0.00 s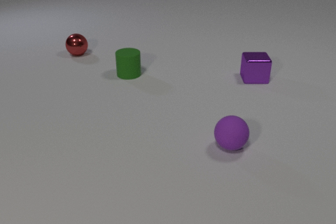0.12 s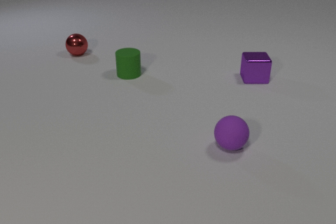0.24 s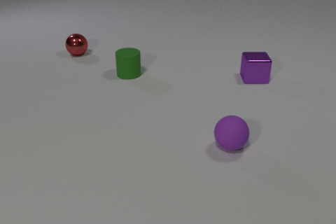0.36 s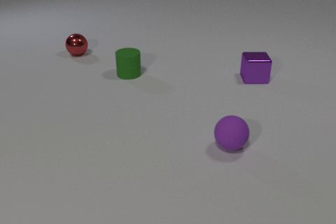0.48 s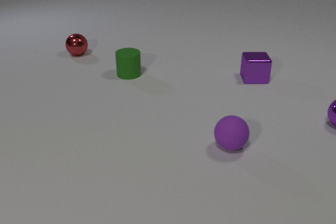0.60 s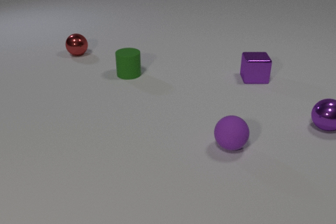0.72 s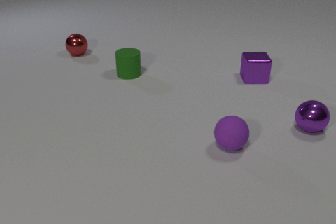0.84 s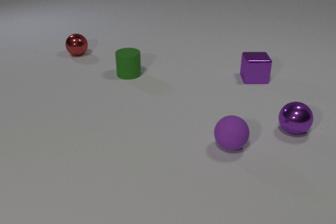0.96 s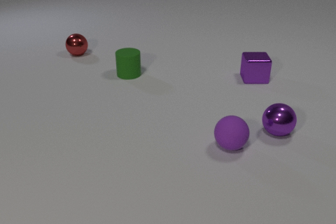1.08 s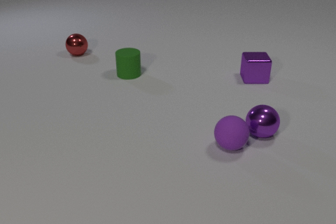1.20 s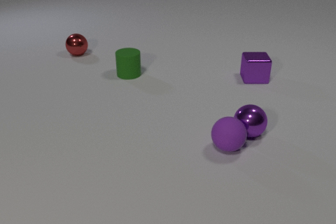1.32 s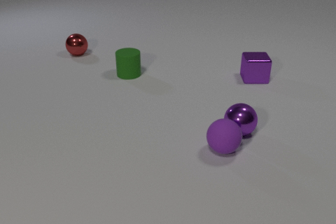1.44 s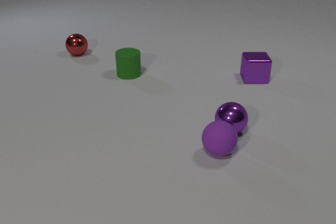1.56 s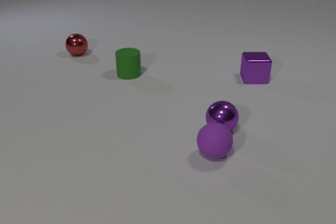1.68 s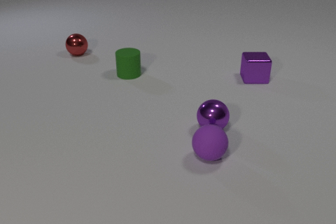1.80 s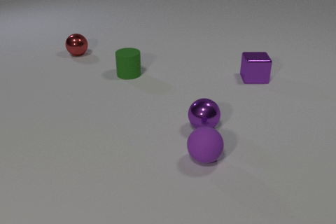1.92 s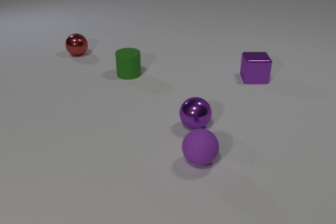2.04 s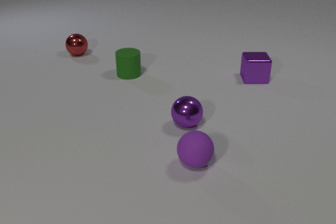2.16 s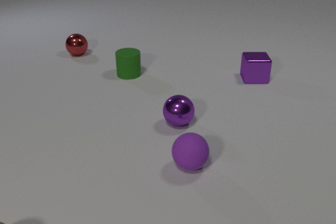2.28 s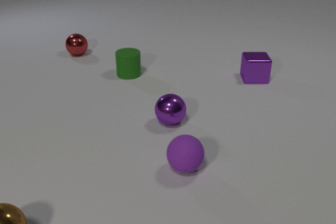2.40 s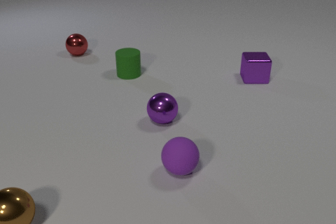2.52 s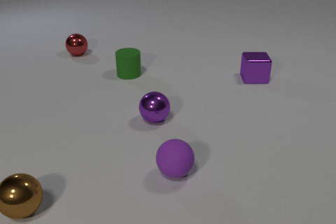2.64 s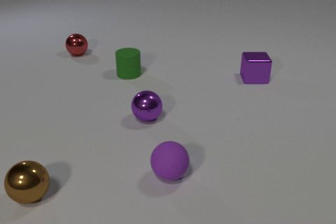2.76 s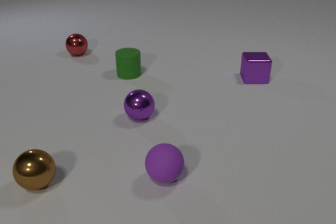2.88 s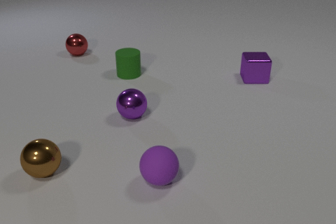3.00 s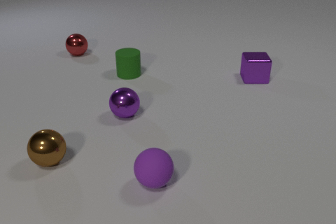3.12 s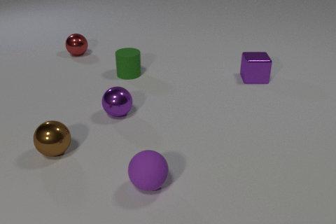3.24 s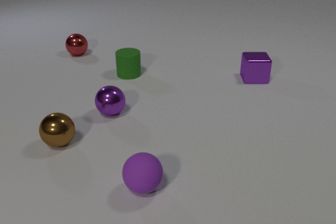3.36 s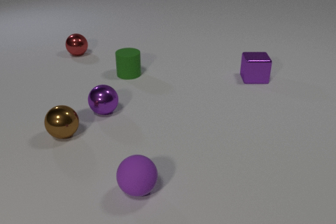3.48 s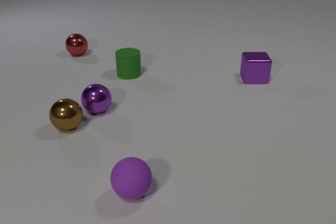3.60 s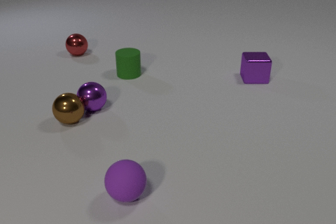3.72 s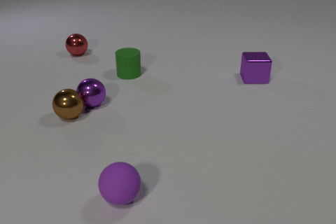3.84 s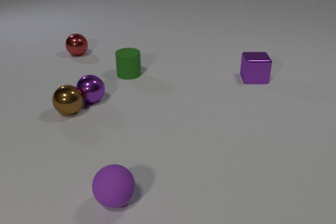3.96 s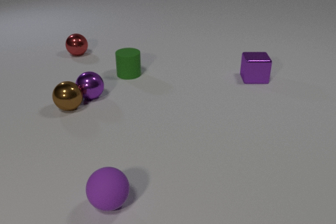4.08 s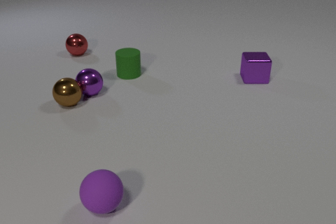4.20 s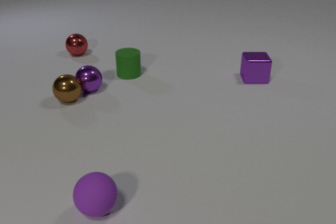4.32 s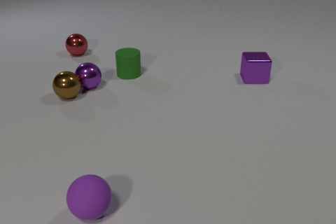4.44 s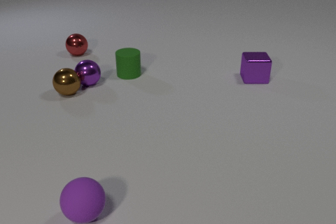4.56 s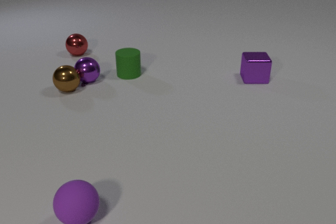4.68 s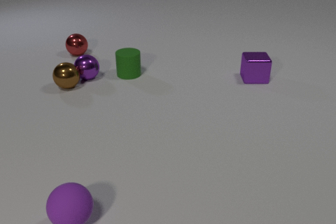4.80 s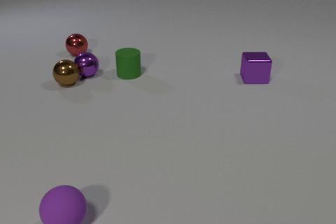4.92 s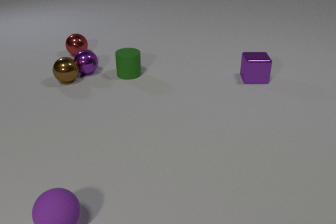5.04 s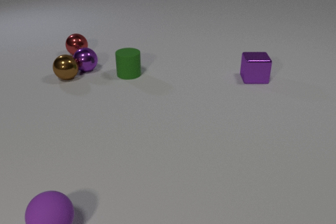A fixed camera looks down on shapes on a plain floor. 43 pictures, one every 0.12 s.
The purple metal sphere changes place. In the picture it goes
to the left.
The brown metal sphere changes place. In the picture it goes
away from the camera.
0.00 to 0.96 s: The purple metal sphere comes in at the right edge, rolls to the left and toward the camera.
0.96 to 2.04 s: The purple metal sphere rolls to the left. The purple rubber sphere rolls to the left and toward the camera. The purple metal sphere and the purple rubber sphere collide.
2.04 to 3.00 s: The purple metal sphere rolls to the left. The purple rubber sphere rolls to the left and toward the camera. The brown metal sphere comes in at the bottom edge, rolls away from the camera and to the right.
3.00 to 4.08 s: The purple metal sphere rolls away from the camera and to the left. The purple rubber sphere rolls to the left and toward the camera. The brown metal sphere rolls away from the camera. The purple metal sphere and the brown metal sphere collide.
4.08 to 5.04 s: The purple metal sphere rolls away from the camera. The purple rubber sphere rolls to the left and toward the camera. The brown metal sphere rolls away from the camera.
Are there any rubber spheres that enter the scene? no.
What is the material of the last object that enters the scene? metal.
How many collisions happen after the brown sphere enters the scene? 1.
